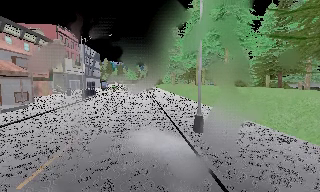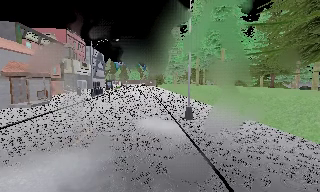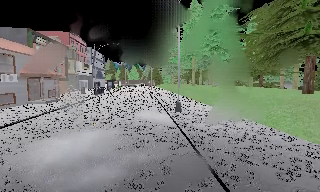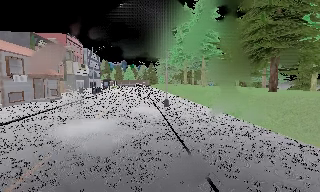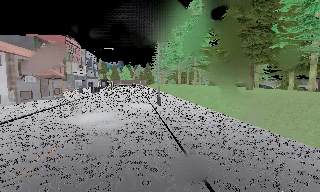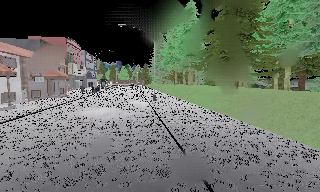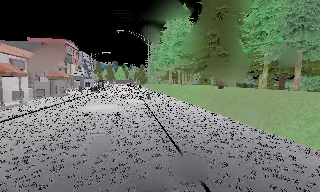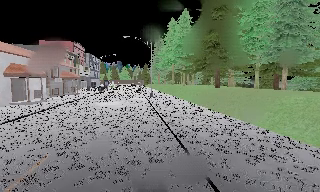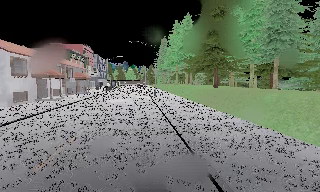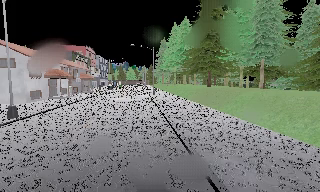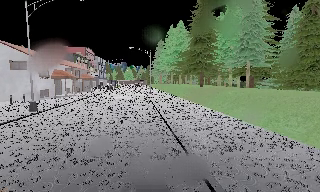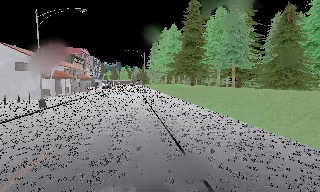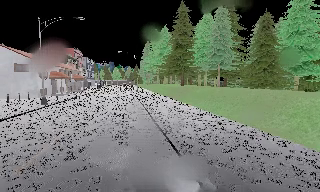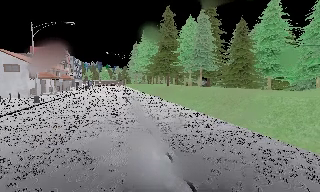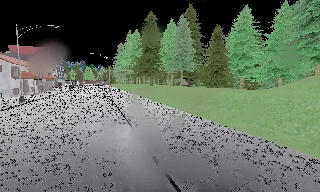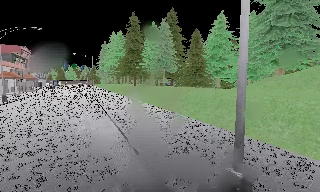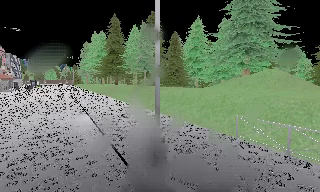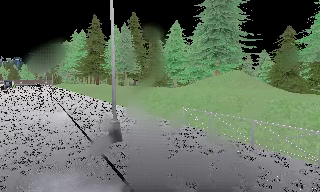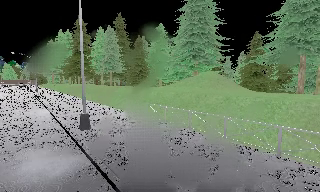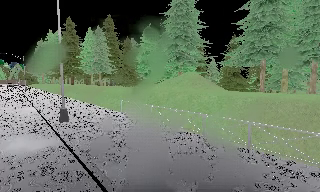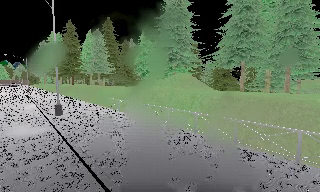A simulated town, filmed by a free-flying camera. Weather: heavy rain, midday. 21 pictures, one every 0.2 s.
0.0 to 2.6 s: The camera travels backward, about 25 m, so what stands in front gets smaller.
2.6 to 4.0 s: The scene slides to the left, as the camera pans about 25 degrees to its right. It travels backward and to its right, about 13 m, so what stands in front gets smaller.
The film runs backward here.
